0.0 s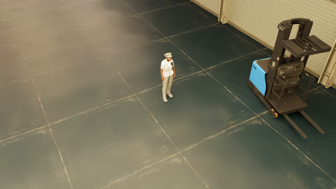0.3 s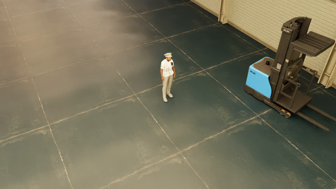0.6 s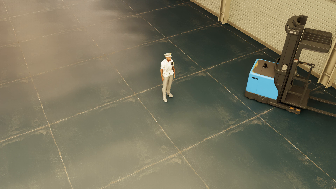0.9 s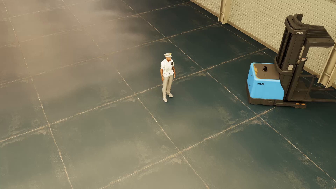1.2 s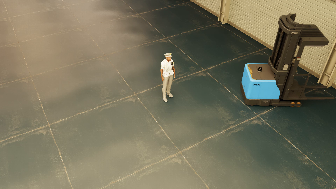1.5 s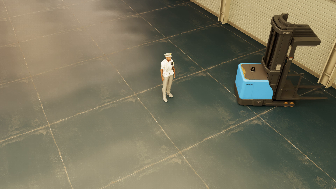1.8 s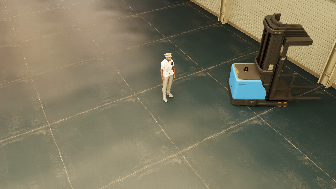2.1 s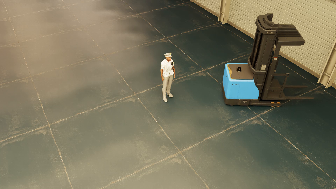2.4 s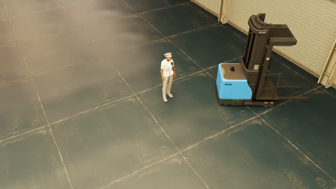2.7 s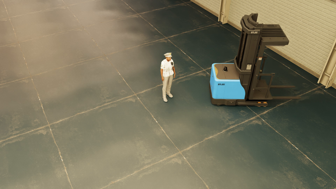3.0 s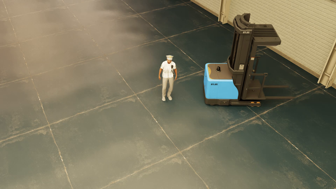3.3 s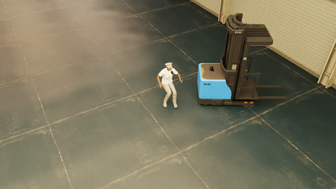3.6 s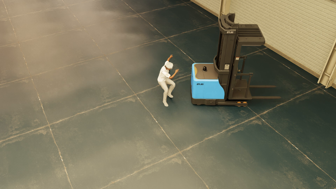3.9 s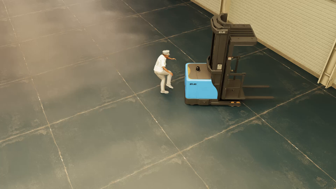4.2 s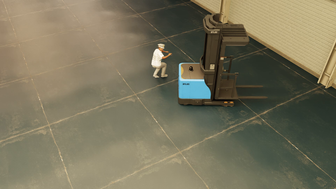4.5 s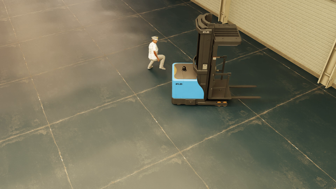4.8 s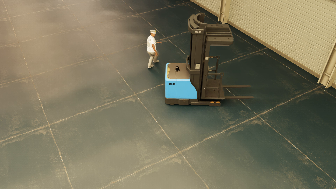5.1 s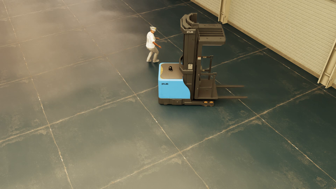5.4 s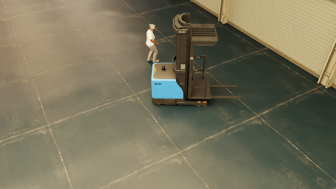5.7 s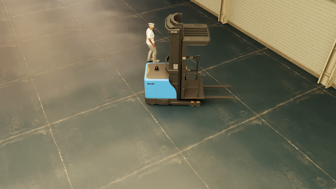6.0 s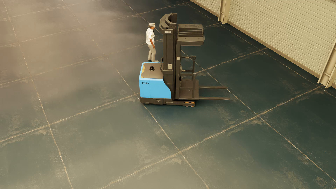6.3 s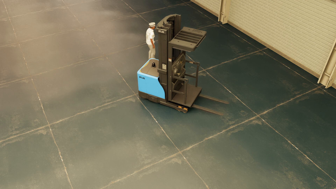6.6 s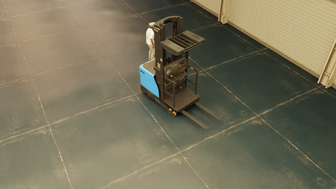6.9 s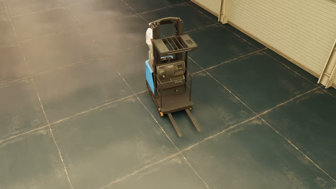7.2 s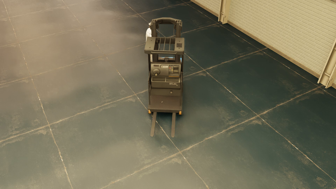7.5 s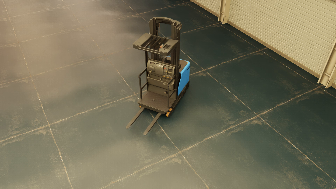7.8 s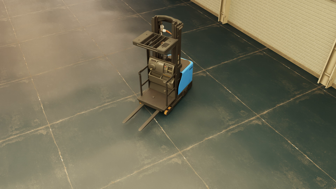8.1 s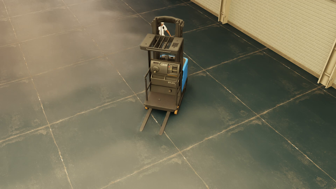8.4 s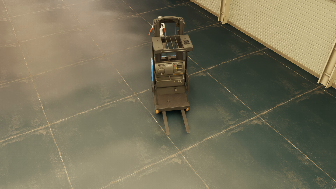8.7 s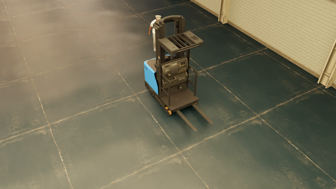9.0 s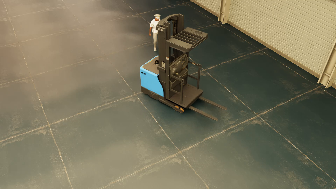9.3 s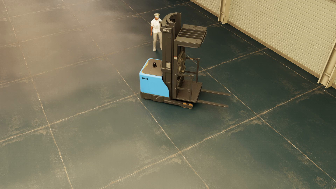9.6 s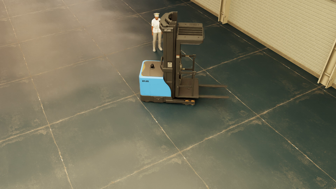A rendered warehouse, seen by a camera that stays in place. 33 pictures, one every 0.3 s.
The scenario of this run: Near miss between a forklift and a person.
